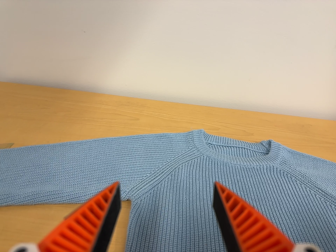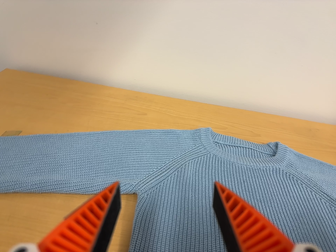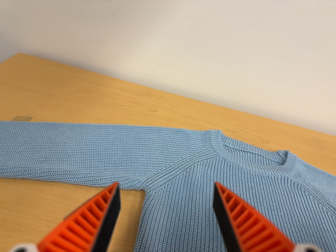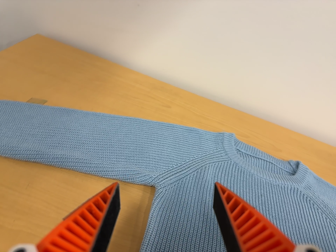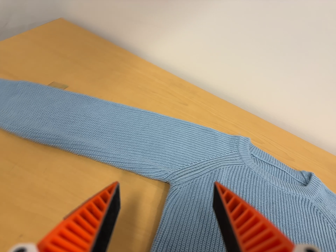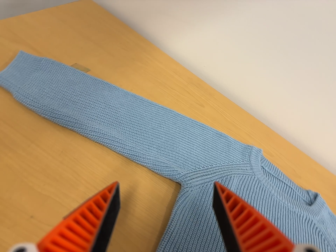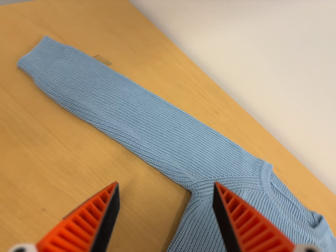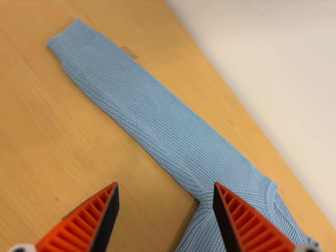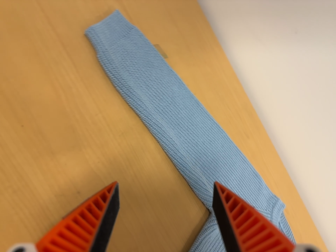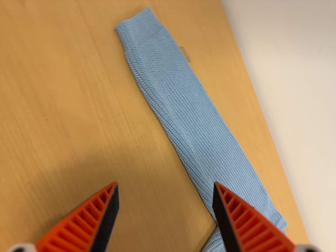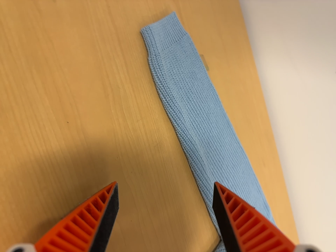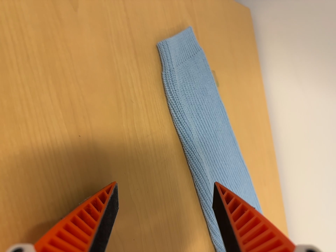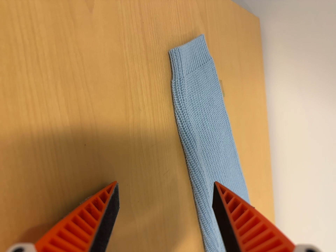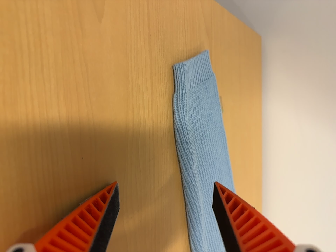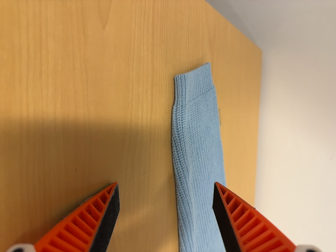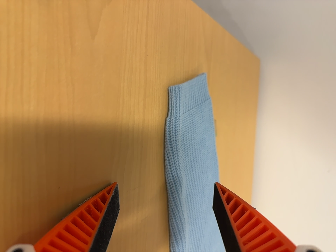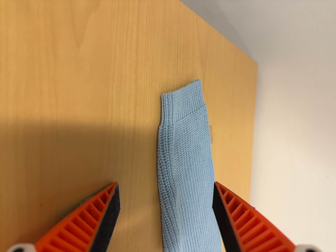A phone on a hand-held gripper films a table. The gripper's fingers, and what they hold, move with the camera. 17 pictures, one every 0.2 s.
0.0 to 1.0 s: The camera travels to its left, about 12 cm, so close, fixed things drift to the right. It rolls about its line of sight by about 30 degrees, and the scene rotates clockwise.
1.0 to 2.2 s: The camera travels to its left and toward the top of its view, about 18 cm, so close, fixed things drift to the right. It rolls about its line of sight by about 45 degrees, and the scene rotates clockwise.
2.2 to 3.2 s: The camera travels toward the top of its view, about 7 cm, so close, fixed things drift downward. It rolls about its line of sight by about 15 degrees, and the scene rotates clockwise.
The film runs forward here.
